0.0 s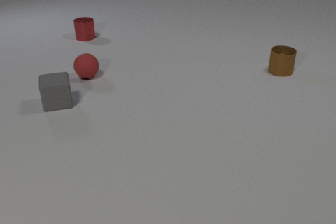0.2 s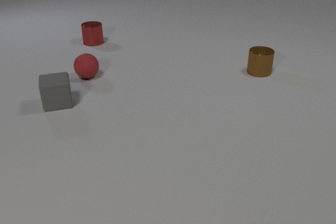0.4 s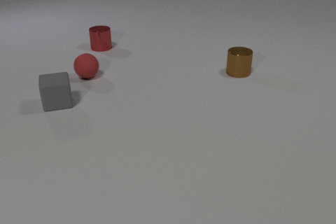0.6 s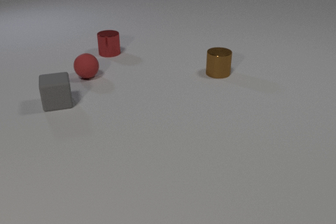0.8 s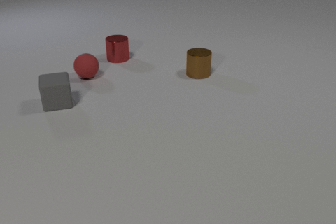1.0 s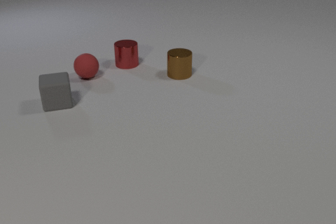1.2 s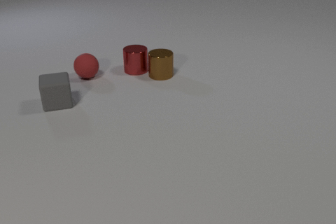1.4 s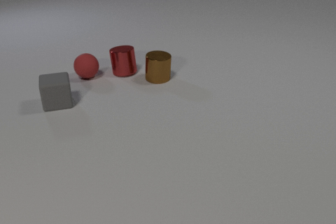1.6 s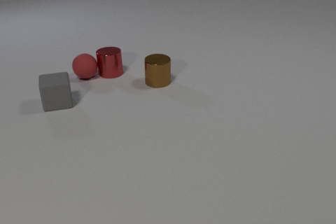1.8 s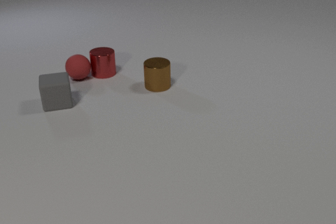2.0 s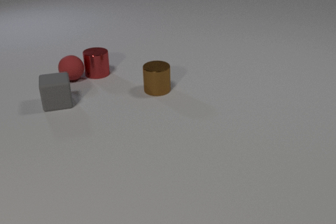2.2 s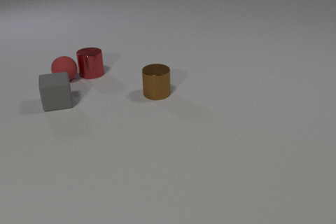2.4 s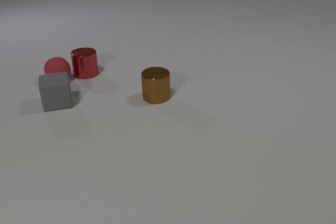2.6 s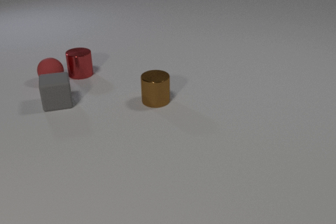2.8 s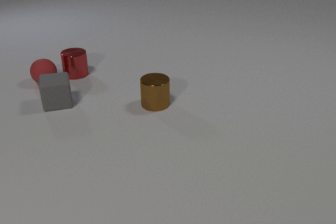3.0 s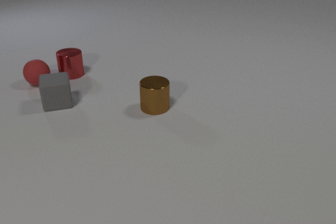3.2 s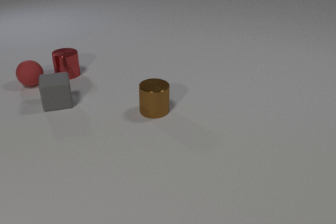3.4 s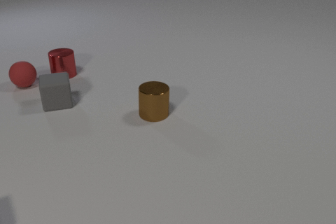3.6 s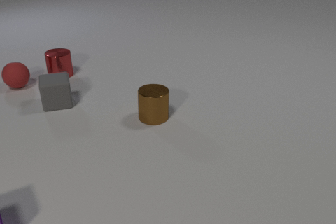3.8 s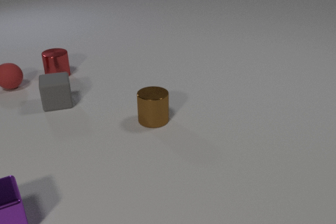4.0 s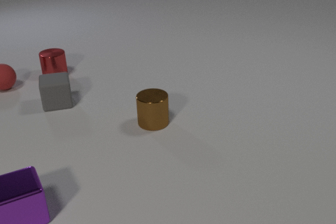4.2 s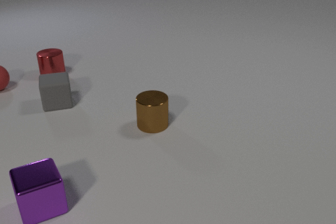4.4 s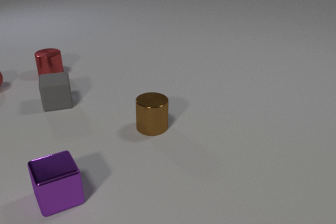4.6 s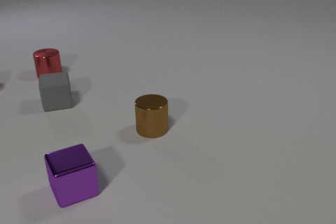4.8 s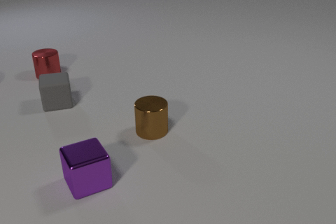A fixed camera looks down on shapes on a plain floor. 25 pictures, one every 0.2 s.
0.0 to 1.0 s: The red metal cylinder slides toward the camera and to the right. The brown metal cylinder slides to the left.
1.0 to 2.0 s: The red metal cylinder slides to the left and toward the camera. The brown metal cylinder slides toward the camera and to the left. The red rubber sphere rolls to the left. The red metal cylinder and the brown metal cylinder collide. The red metal cylinder and the red rubber sphere collide.
2.0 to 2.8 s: The red metal cylinder slides to the left. The brown metal cylinder slides toward the camera. The red rubber sphere rolls to the left.
2.8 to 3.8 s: The red metal cylinder slides to the left. The brown metal cylinder slides toward the camera. The red rubber sphere rolls to the left. The purple metal cube comes in at the left edge, slides to the right.
3.8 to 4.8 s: The red metal cylinder slides to the left. The brown metal cylinder slides toward the camera. The red rubber sphere rolls to the left, leaves at the left edge. The purple metal cube slides to the right and away from the camera.
What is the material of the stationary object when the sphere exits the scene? rubber.
How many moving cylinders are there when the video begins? 2.
How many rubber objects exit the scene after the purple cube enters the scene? 1.
